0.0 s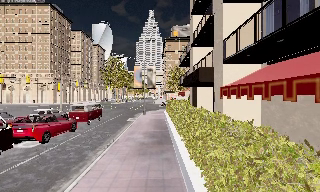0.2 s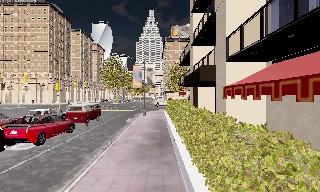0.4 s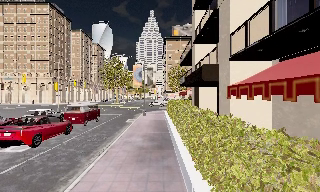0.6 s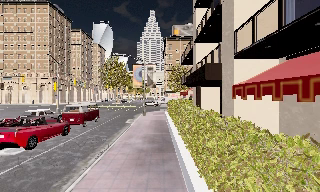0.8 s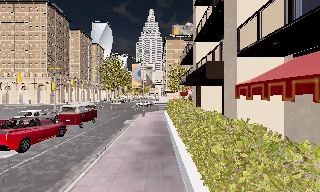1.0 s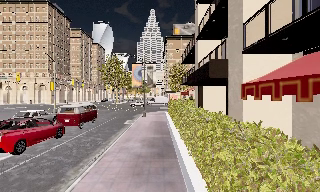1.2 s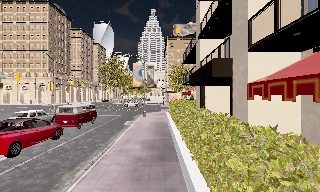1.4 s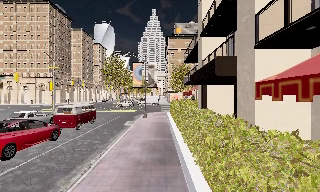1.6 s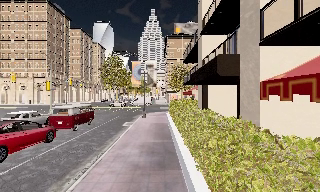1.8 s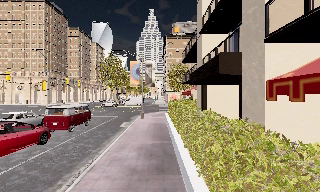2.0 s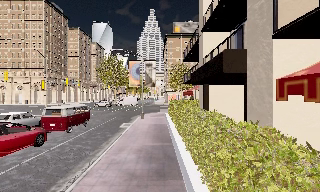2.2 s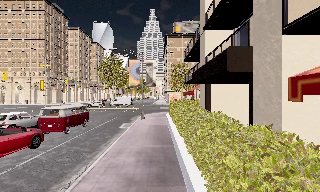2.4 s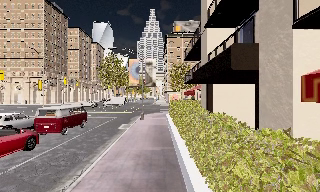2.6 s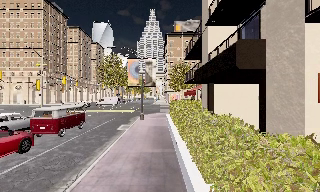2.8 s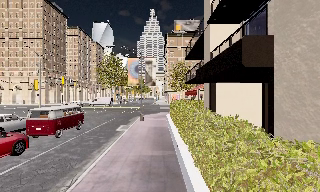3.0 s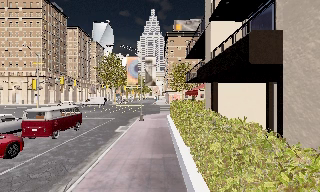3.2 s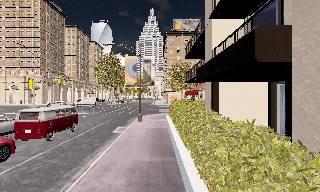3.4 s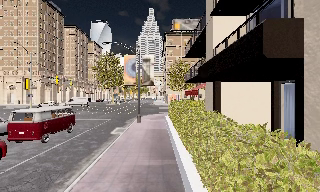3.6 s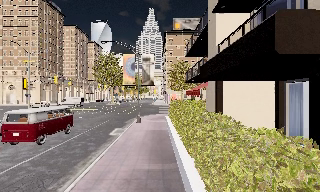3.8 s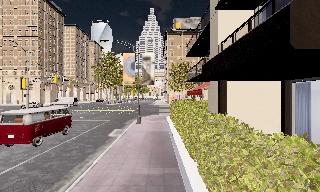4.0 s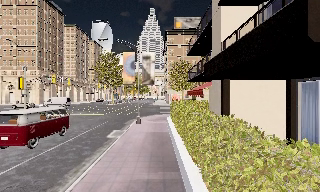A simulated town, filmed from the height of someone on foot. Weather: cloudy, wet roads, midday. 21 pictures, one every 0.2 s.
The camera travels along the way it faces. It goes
forward.
0.0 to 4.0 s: The camera travels forward, about 7 m, so what stands in front looms larger.
The film runs forward here.
